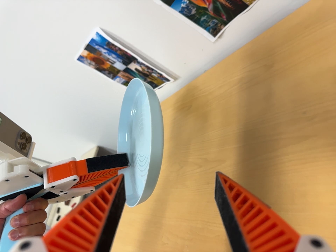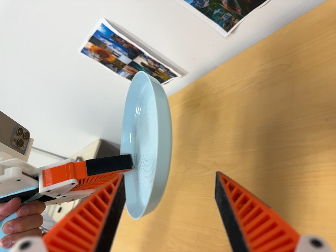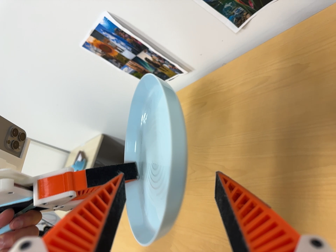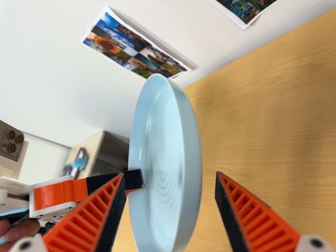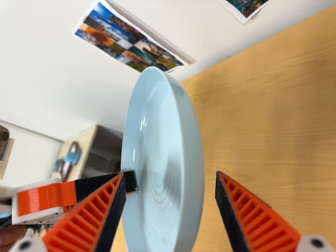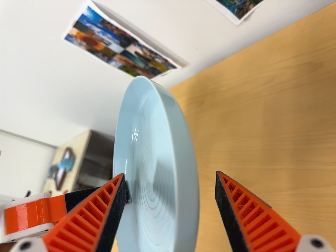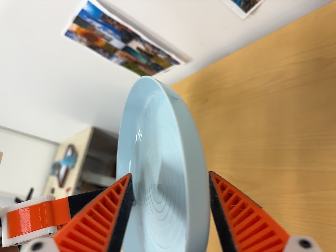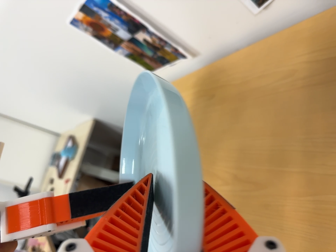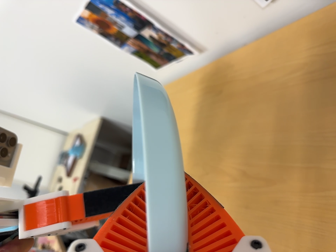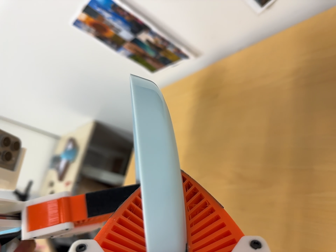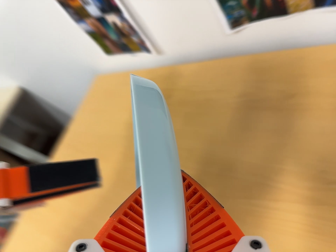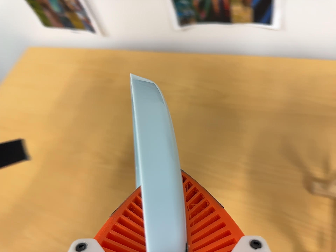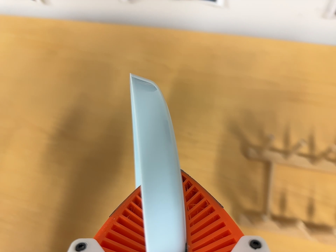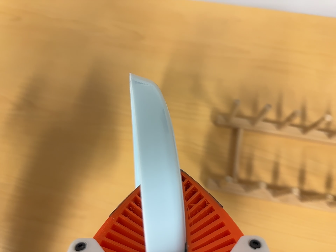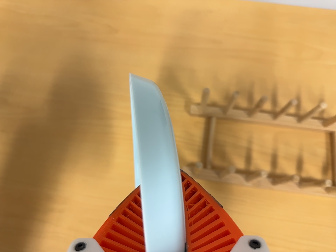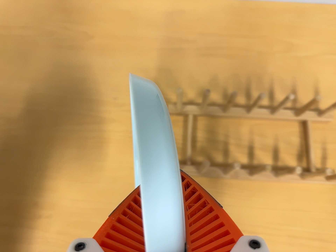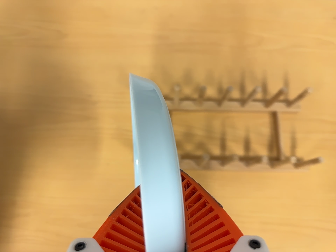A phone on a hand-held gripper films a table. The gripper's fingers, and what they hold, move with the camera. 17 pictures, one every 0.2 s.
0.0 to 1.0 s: The camera travels forward and toward the top of its view, about 12 cm, so what stands in front looms larger.
1.0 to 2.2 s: The scene slides to the left, as the camera pans about 35 degrees to its right. It travels to its left, about 10 cm. It rolls about its line of sight by about 20 degrees, and the scene rotates clockwise.
2.2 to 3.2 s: The camera swings to its right by about 20 degrees, and the scene slides to the left. It travels to its right, about 12 cm, so close, fixed things drift to the left. Its aim tips toward the bottom of its view by about 10 degrees, and the scene shifts upward. It rolls about its line of sight by about 10 degrees, and the scene rotates counterclockwise.
The film runs forward here.
